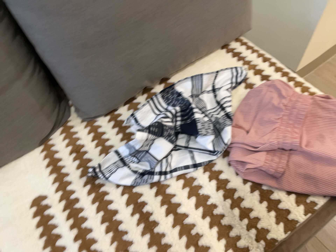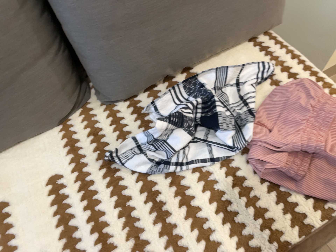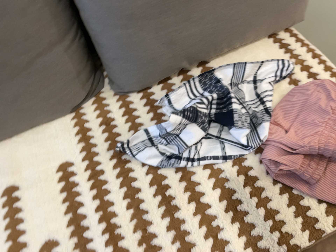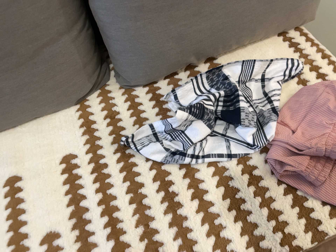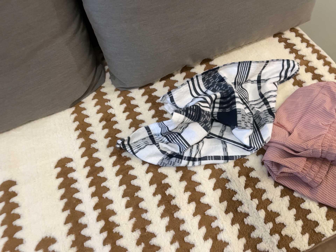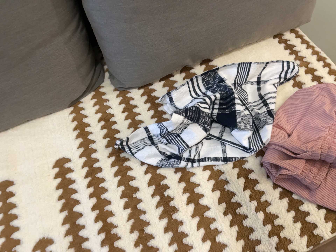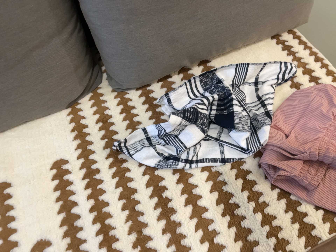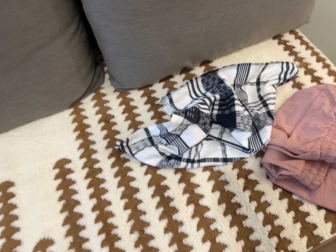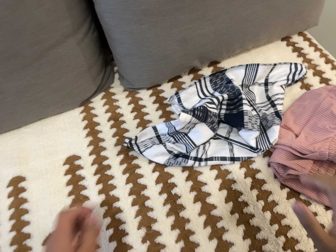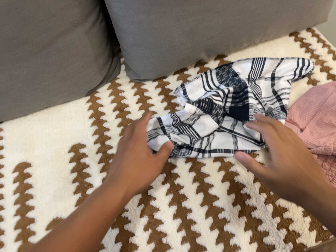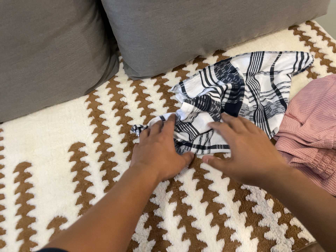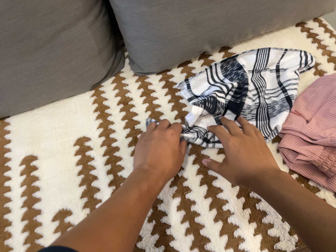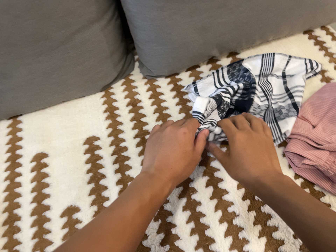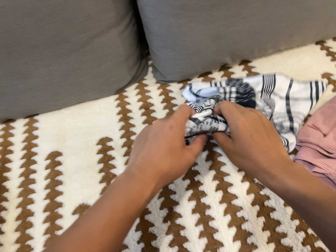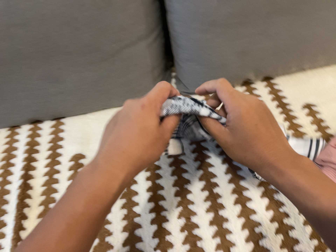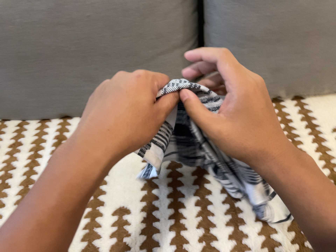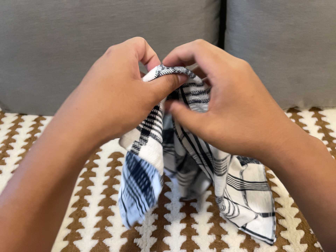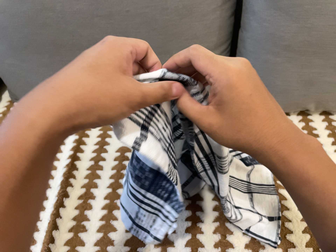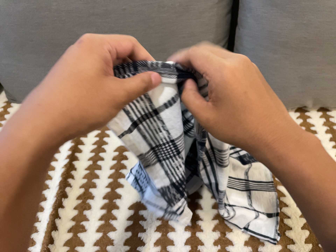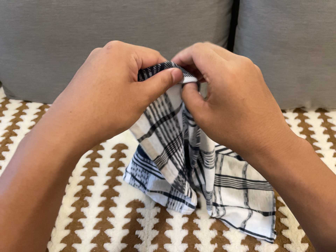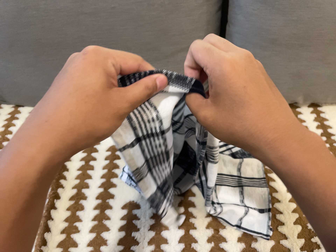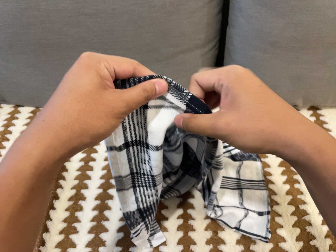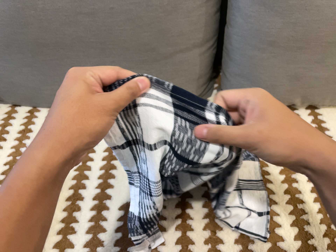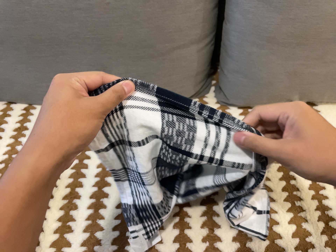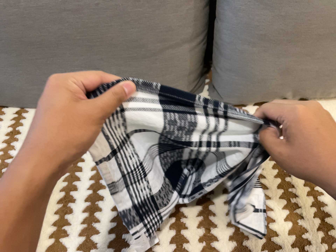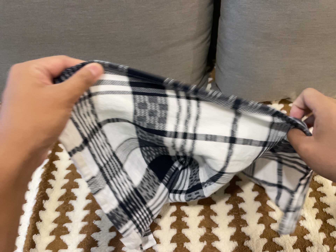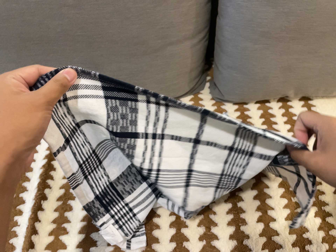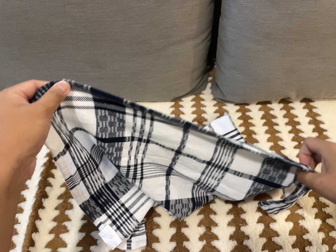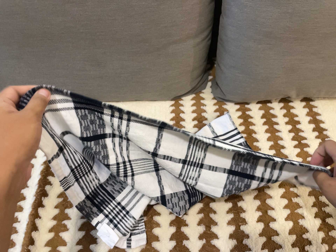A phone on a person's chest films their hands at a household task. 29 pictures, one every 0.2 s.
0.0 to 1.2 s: The camera rolls about its line of sight by about 10 degrees, and the scene rotates clockwise.
1.2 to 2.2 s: The camera shifts only a little, or ends up much as it began.
2.2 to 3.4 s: The camera pans to its left by about 10 degrees. It travels to its left, about 12 cm, so close, fixed things drift to the right. Its aim tips toward the top of its view by about 10 degrees, and the scene shifts downward. It rolls about its line of sight by about 20 degrees, and the scene rotates clockwise.
3.4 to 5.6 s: The camera shifts only a little, or ends up much as it began.
The film runs forward here.
